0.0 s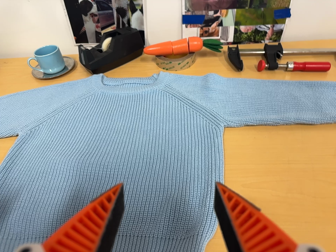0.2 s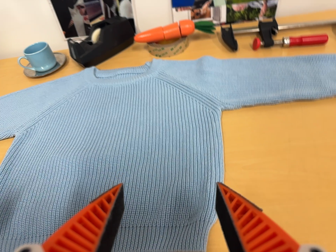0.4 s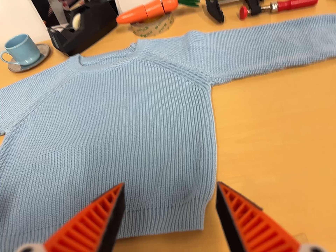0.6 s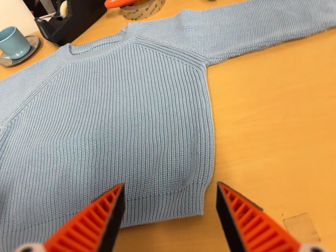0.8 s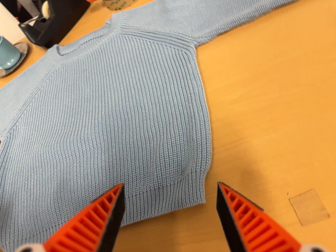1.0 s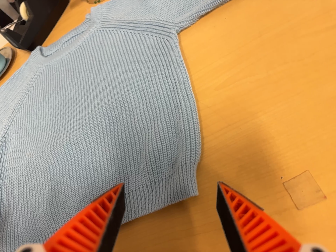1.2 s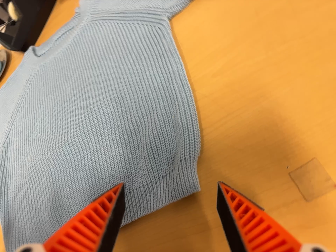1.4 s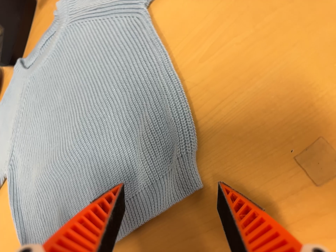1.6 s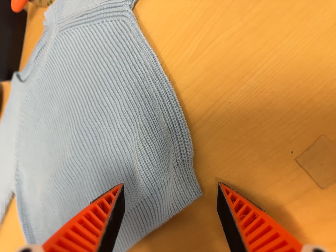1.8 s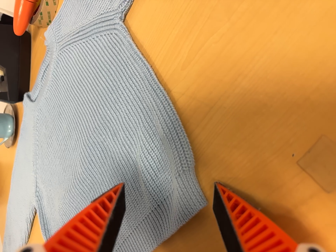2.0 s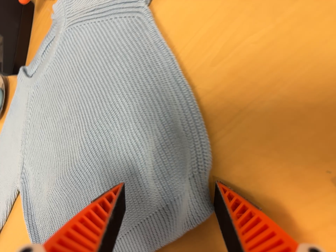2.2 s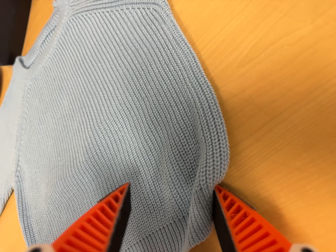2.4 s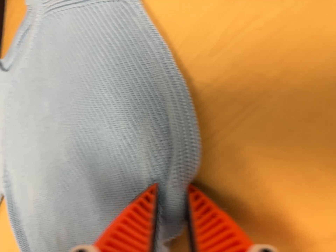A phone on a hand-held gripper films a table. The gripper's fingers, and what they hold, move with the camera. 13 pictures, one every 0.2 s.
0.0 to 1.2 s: The camera travels to its right and forward, about 12 cm. Its aim tips toward the bottom of its view by about 20 degrees, and the scene shifts upward. It rolls about its line of sight by about 35 degrees, and the scene rotates counterclockwise.
1.2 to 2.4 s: The camera travels forward and toward the top of its view, about 8 cm, so what stands in front looms larger. Its aim tips toward the bottom of its view by about 10 degrees. It rolls about its line of sight by about 15 degrees, and the scene rotates counterclockwise.
The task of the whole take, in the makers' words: fold up.
The film runs forward here.
